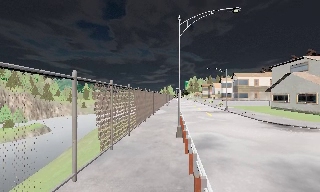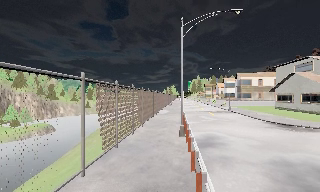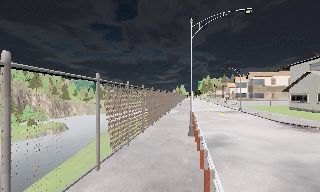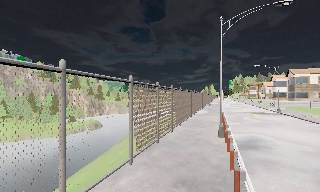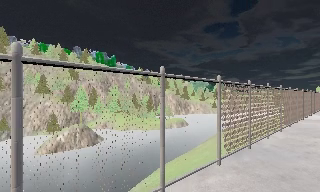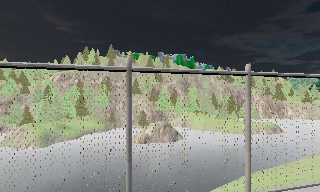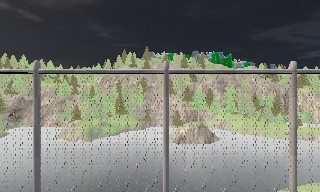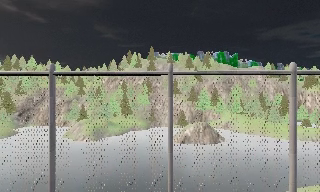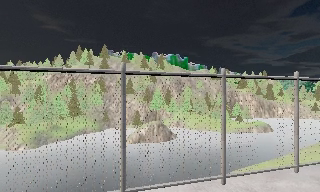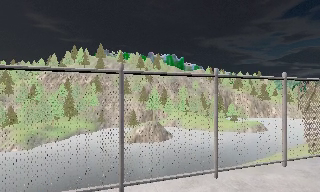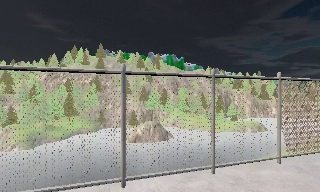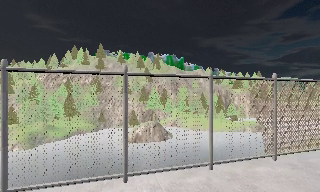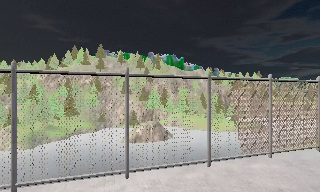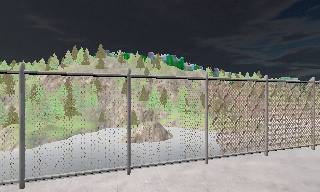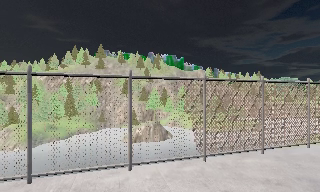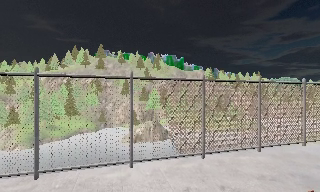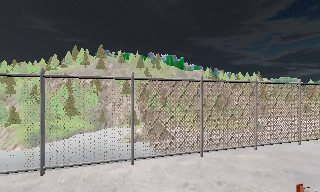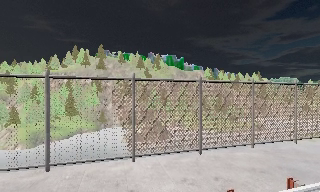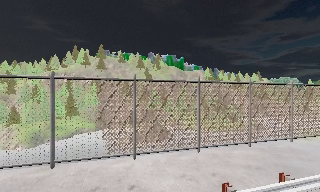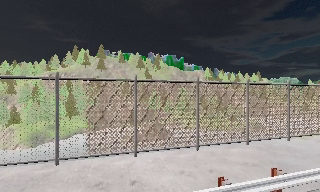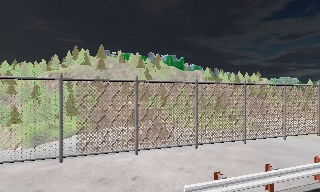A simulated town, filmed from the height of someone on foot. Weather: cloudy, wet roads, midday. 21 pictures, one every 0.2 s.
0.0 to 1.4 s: The camera swings to its left by about 85 degrees, and the scene slides to the right. It travels backward, about 1.5 m.
1.4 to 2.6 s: The camera pans to its right, which is clockwise from overhead, by about 15 degrees. It travels backward, about 1.5 m, so what stands in front gets smaller.
2.6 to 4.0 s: The camera travels backward, about 1.5 m, so what stands in front gets smaller.
The film runs backward here.
